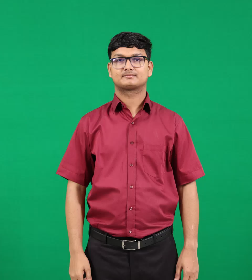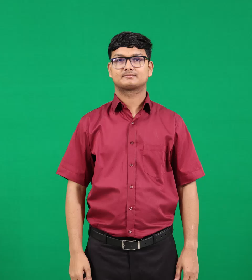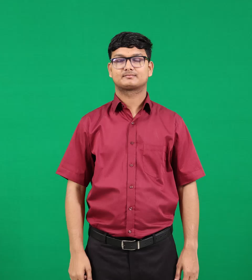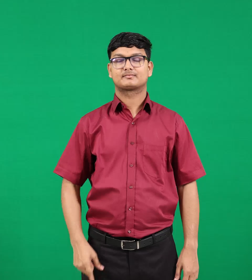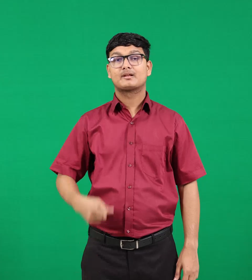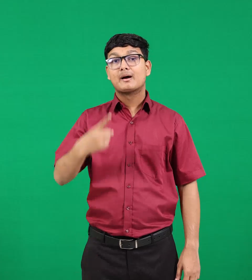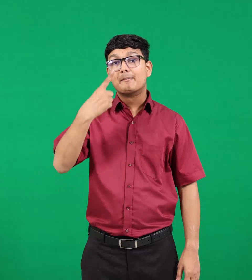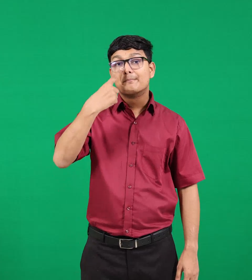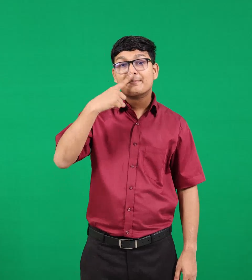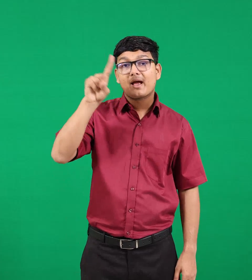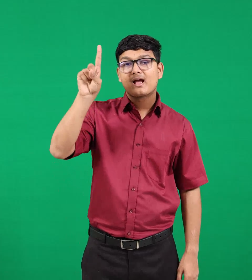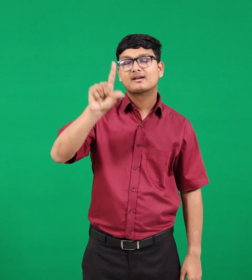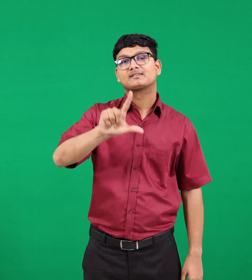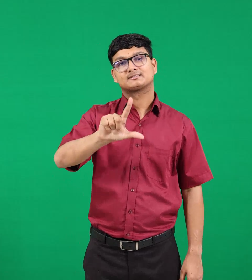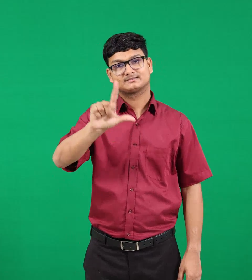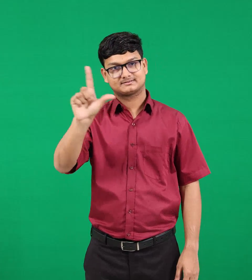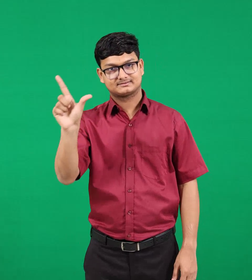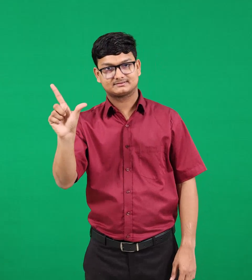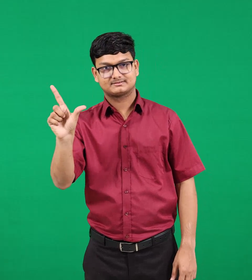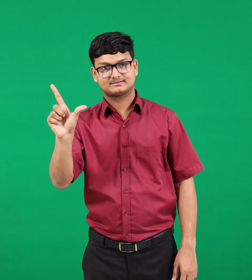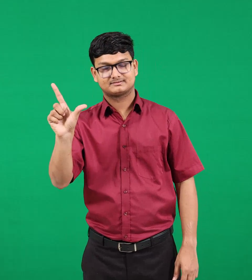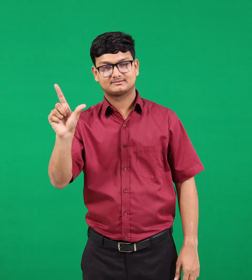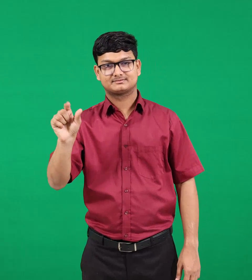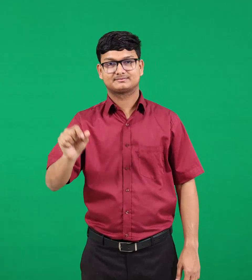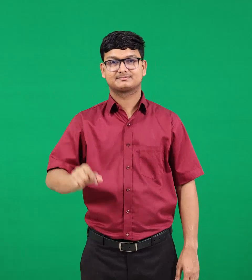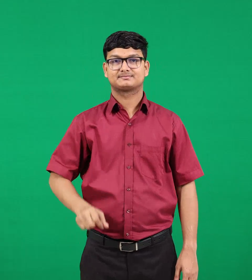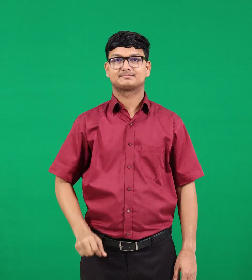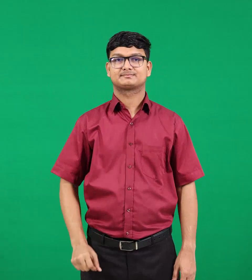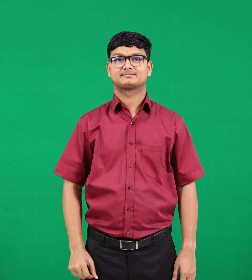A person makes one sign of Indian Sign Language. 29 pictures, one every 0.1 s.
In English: mother-in-law
